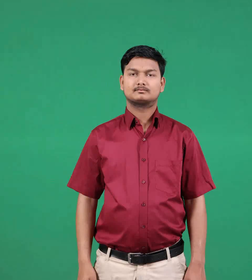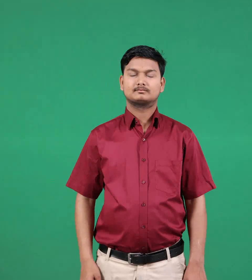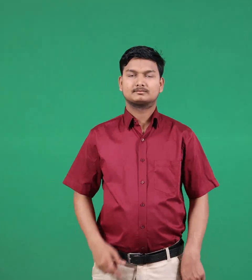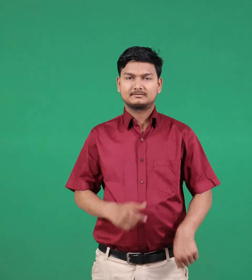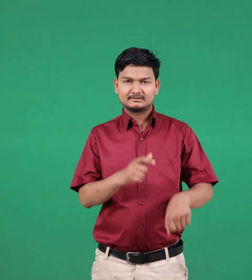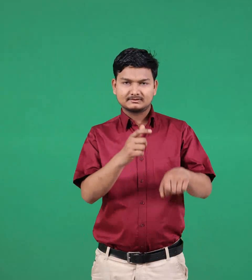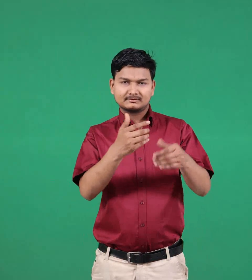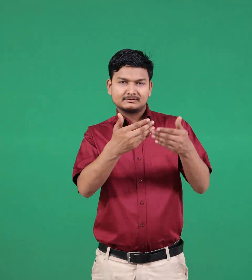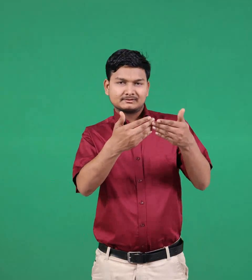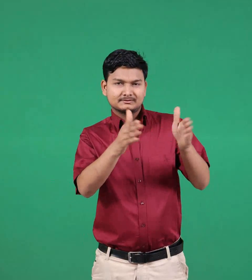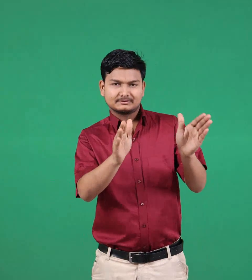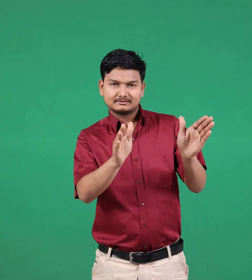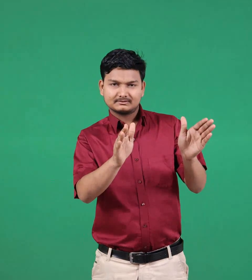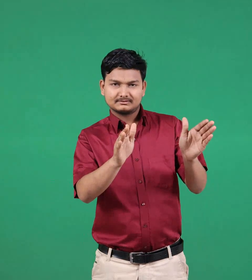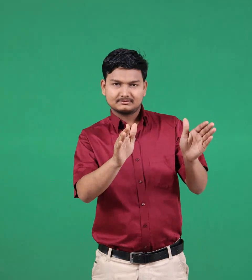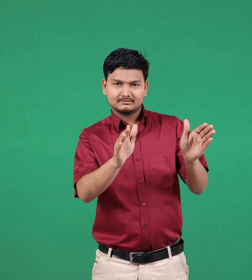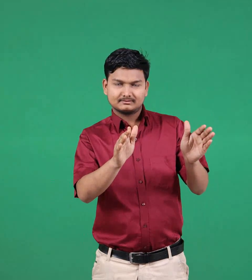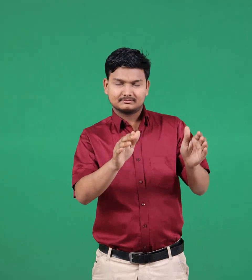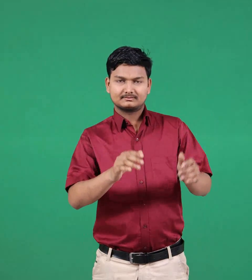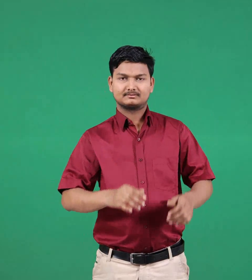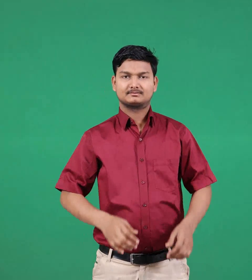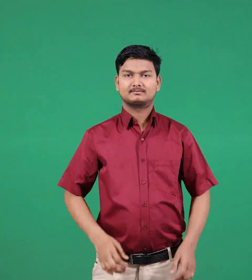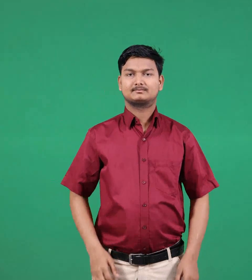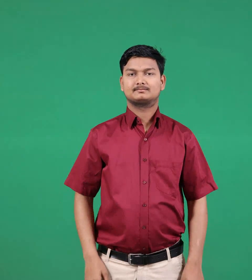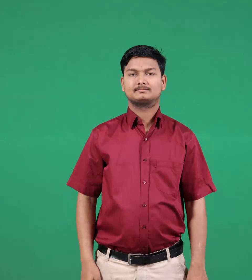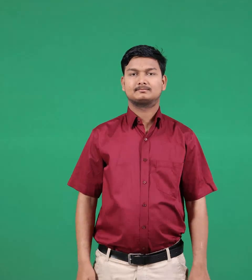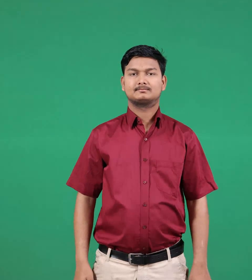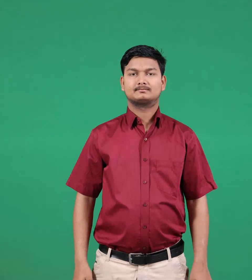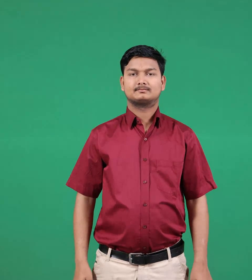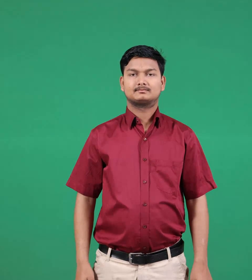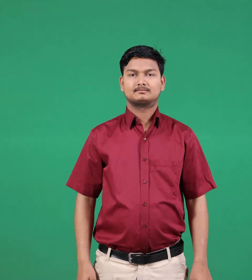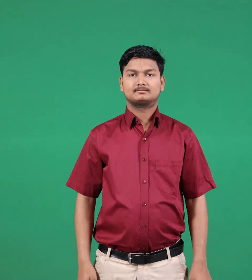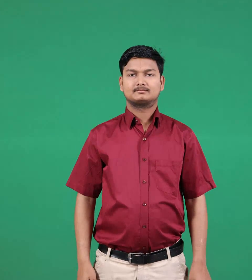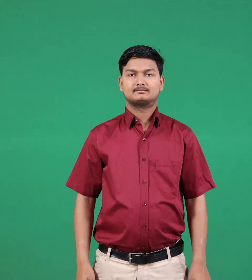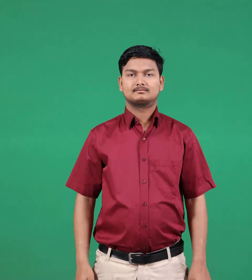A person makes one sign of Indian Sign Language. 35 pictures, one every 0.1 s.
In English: open
